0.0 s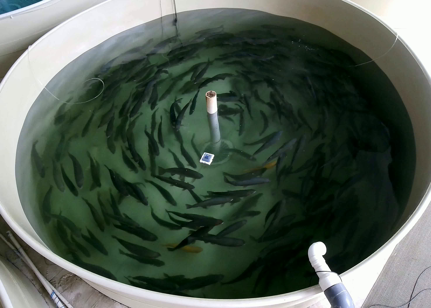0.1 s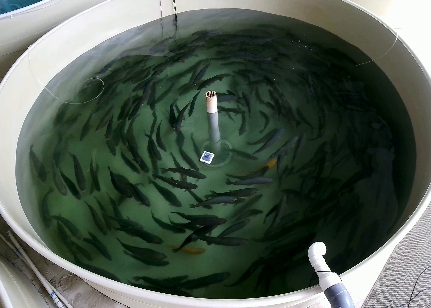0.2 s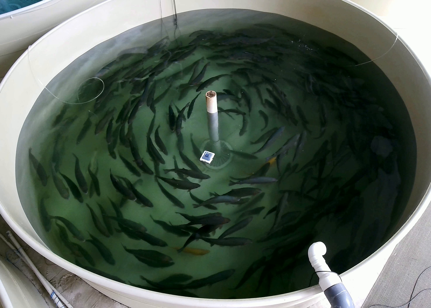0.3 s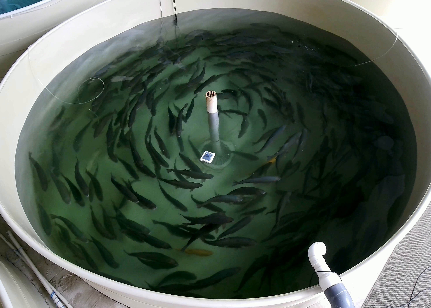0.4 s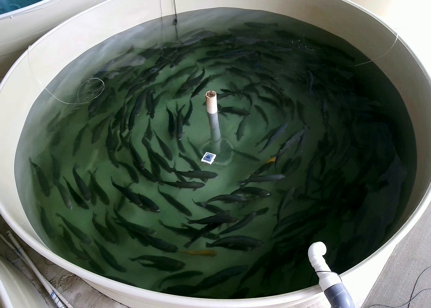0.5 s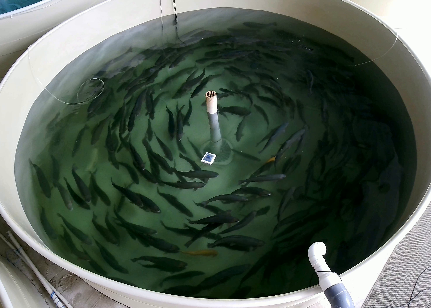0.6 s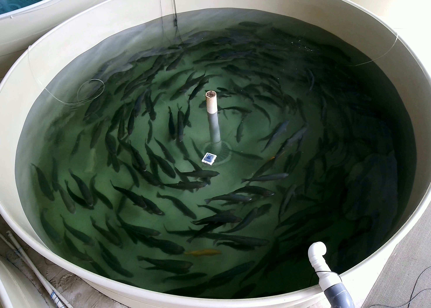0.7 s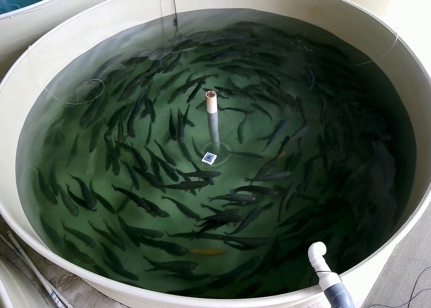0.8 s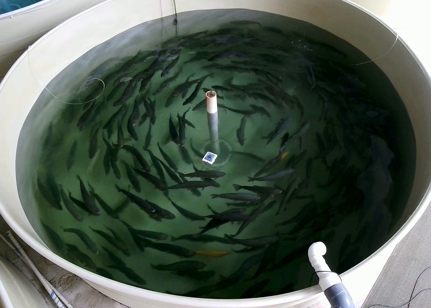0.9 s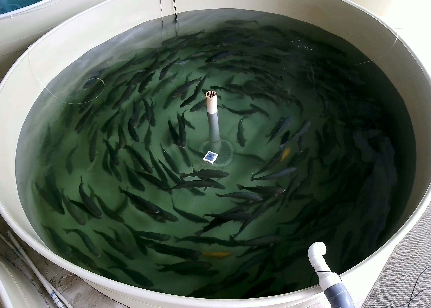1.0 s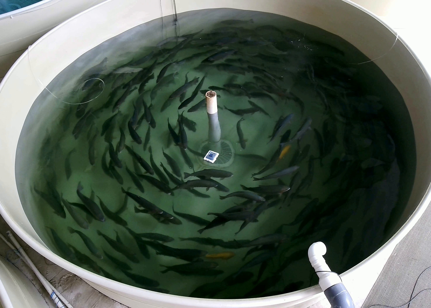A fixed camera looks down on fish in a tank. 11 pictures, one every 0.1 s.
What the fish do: Normal cruising.
